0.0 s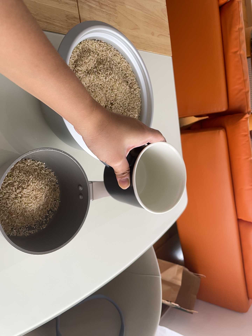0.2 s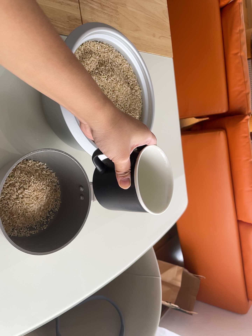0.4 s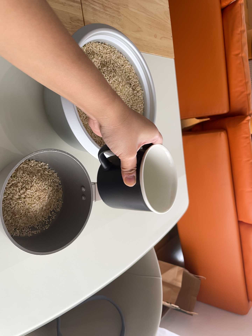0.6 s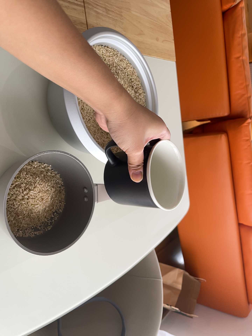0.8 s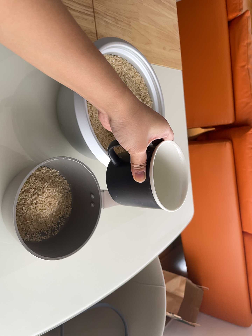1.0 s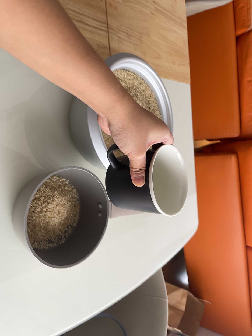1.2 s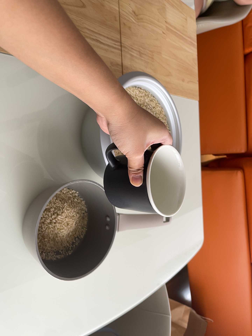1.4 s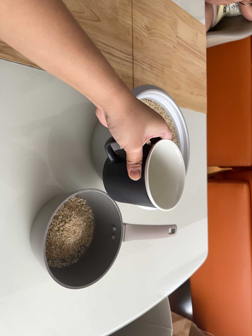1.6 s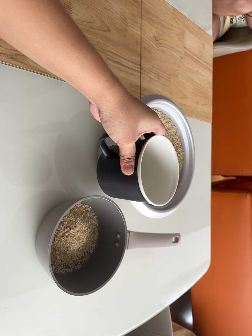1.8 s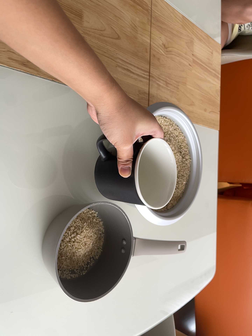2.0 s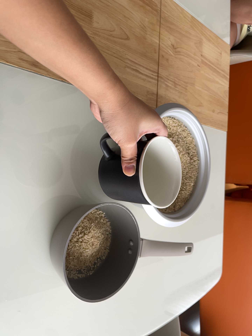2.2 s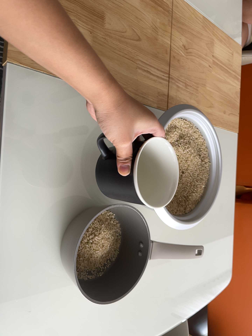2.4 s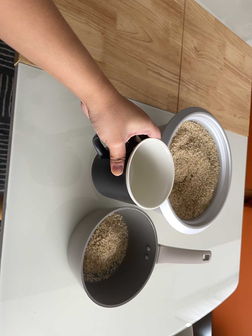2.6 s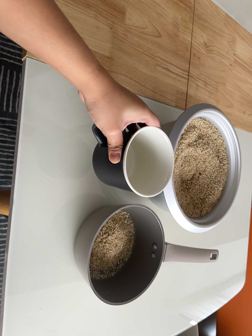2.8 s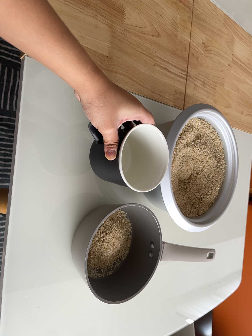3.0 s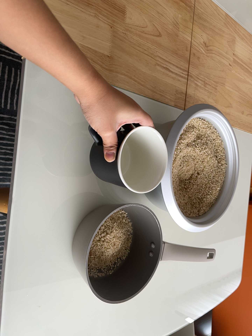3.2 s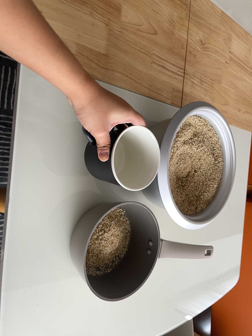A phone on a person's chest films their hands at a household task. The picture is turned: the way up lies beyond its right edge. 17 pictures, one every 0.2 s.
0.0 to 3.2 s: The camera travels to its left, about 9 cm, so close, fixed things drift to the right. Its aim tips toward the top of its view by about 10 degrees, and the scene shifts downward. It rolls about its line of sight by about 15 degrees, and the scene rotates clockwise.
The film runs forward here.
